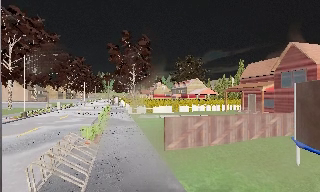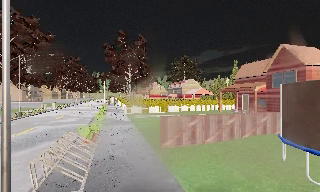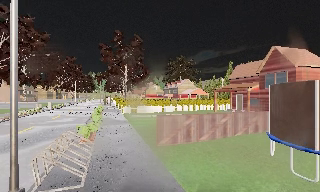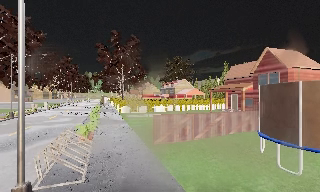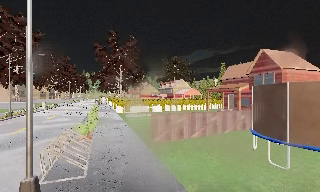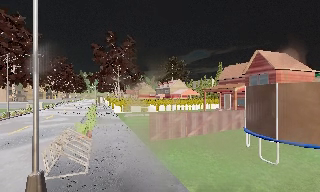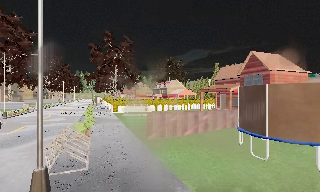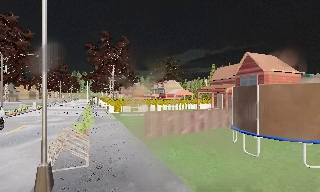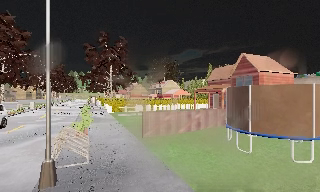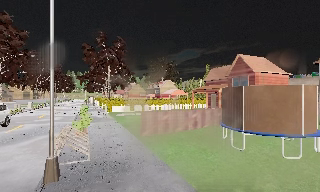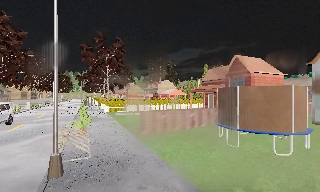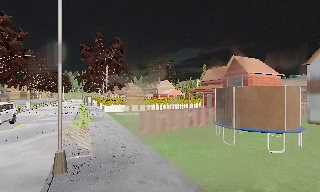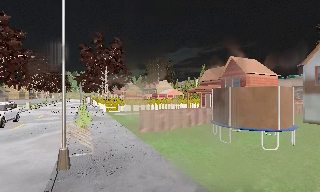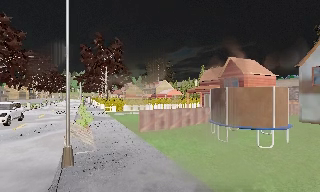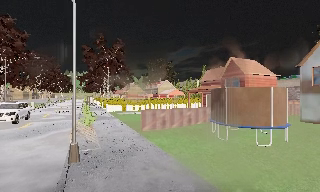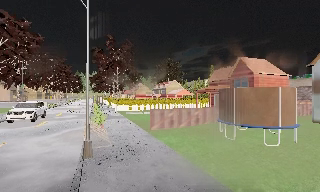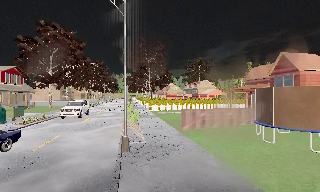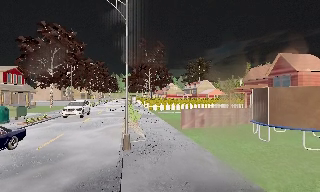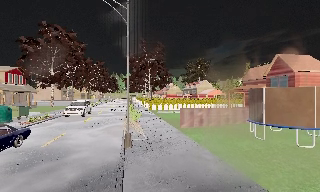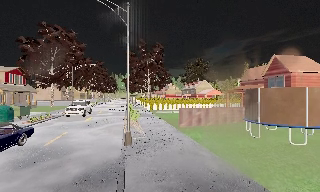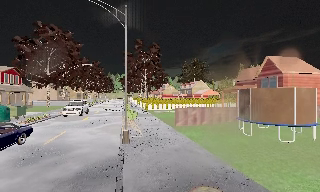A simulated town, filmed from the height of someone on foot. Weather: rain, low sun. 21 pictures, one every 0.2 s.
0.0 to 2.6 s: The scene slides to the left, as the camera pans about 10 degrees to its right. It travels backward, about 4 m, so what stands in front gets smaller.
2.6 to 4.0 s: The camera pans to its left, which is counterclockwise from overhead, by about 15 degrees. It travels backward, about 2 m, so what stands in front gets smaller.
The film runs backward here.
